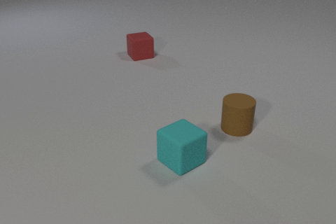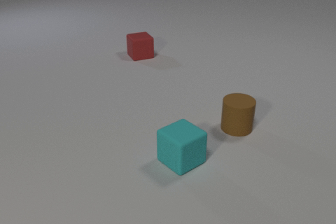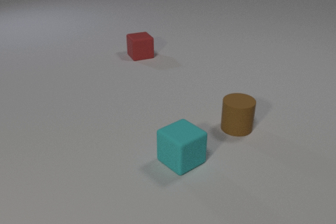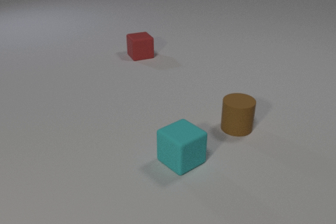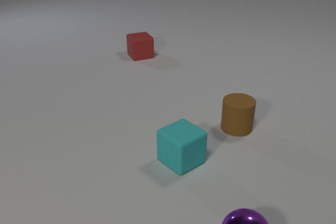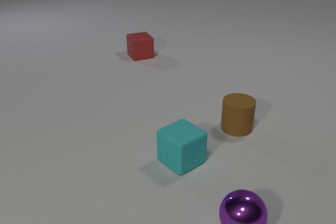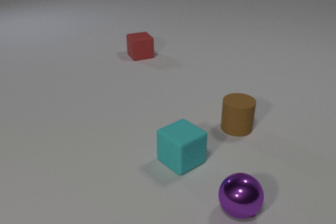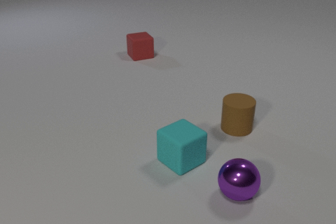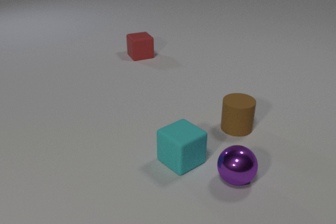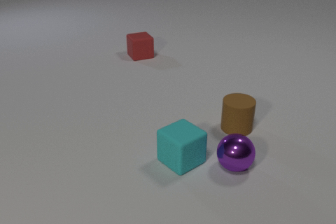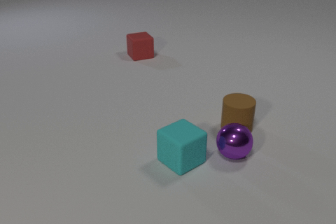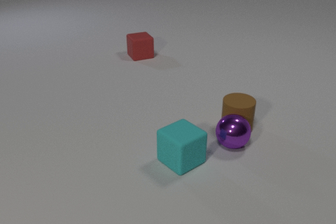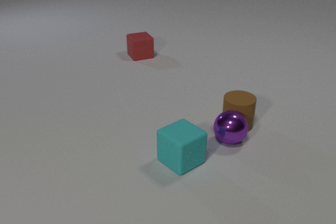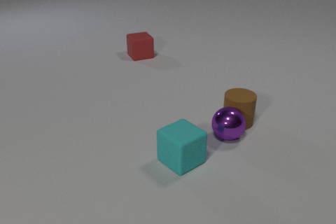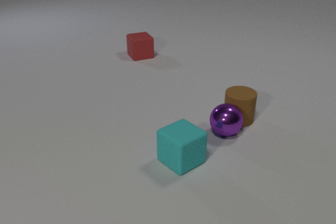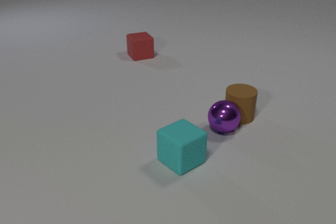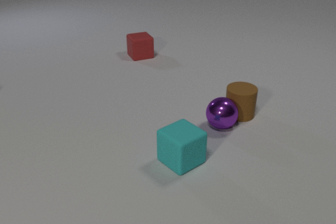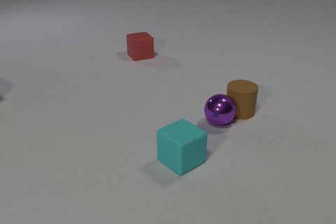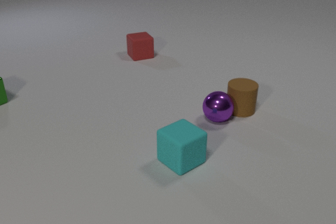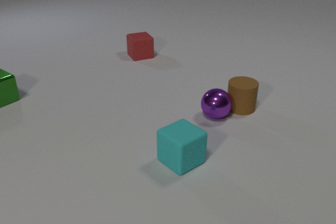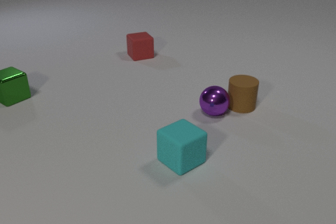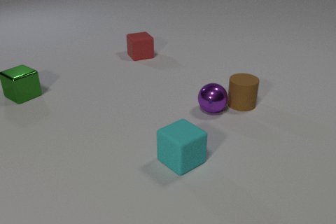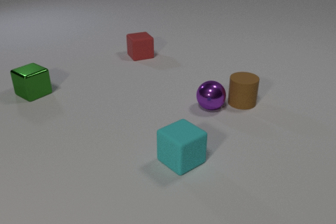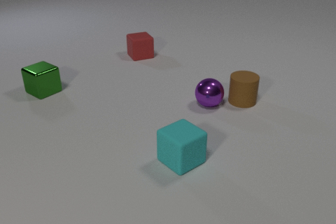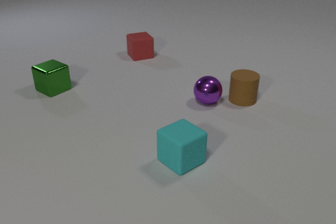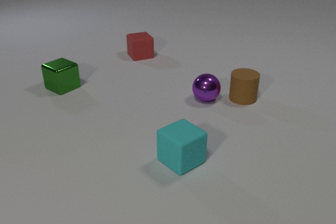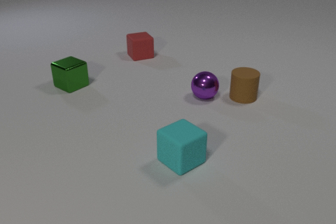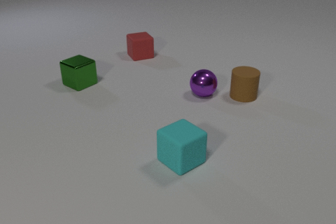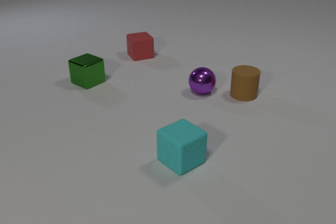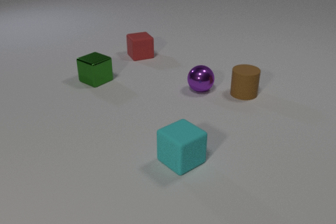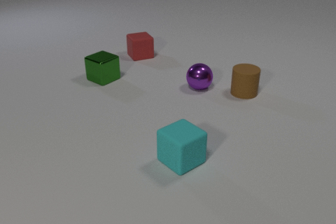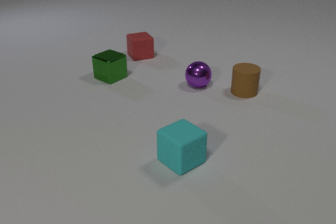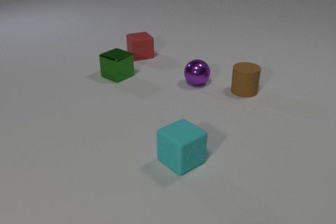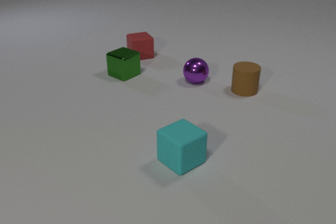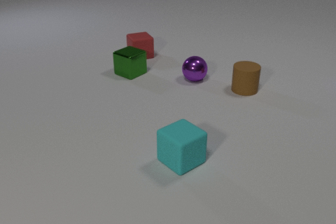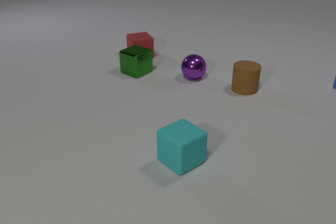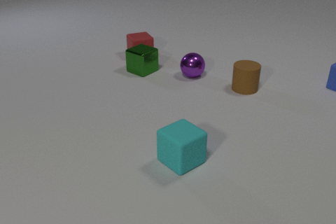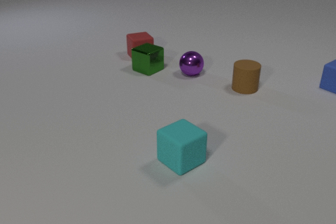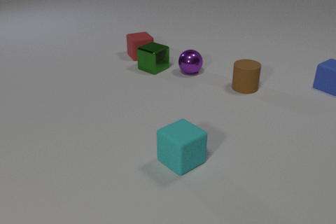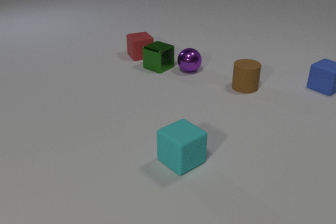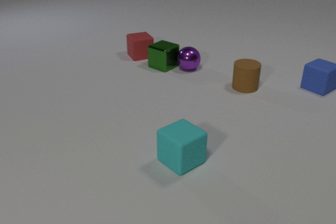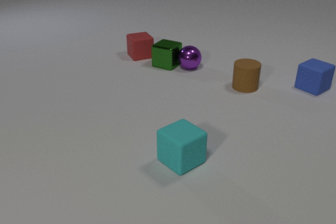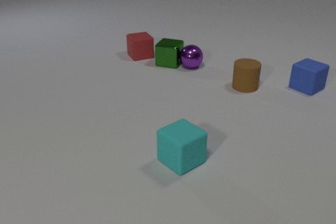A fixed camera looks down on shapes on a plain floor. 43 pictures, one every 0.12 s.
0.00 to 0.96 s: The purple metal sphere comes in at the bottom edge, rolls away from the camera.
0.96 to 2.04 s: The purple metal sphere rolls away from the camera. The brown rubber cylinder slides away from the camera. The purple metal sphere and the brown rubber cylinder collide.
2.04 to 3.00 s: The purple metal sphere rolls away from the camera. The brown rubber cylinder slides away from the camera. The green metal cube comes in at the left edge, slides to the right.
3.00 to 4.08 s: The purple metal sphere rolls away from the camera. The brown rubber cylinder slides away from the camera. The green metal cube slides to the right.
4.08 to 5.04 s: The purple metal sphere rolls away from the camera. The brown rubber cylinder slides away from the camera. The blue rubber cube comes in at the right edge, slides to the left. The green metal cube slides to the right and away from the camera, spins counterclockwise seen from above by about 15 degrees, its near face sliding to the right. The purple metal sphere and the green metal cube collide.
What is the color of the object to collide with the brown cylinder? purple.
What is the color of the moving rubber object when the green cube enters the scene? brown.
Are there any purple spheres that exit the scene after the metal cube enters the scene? no.
